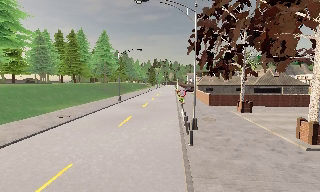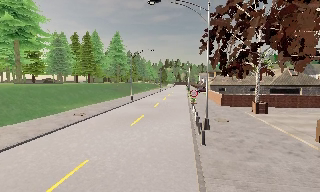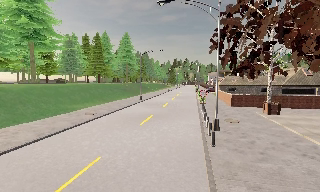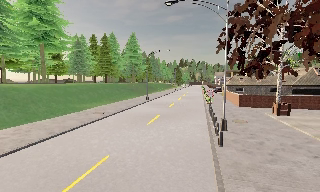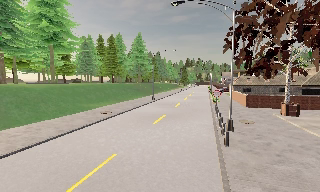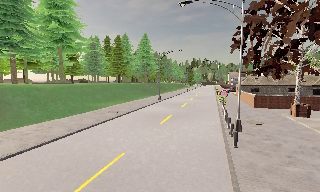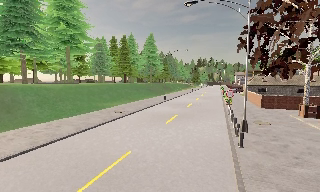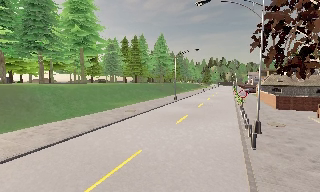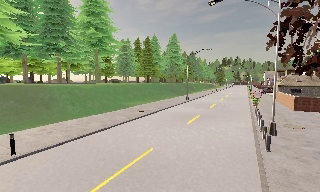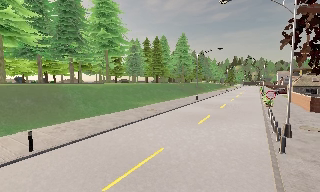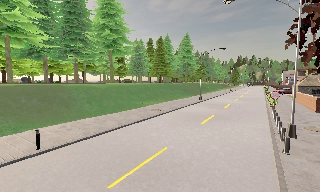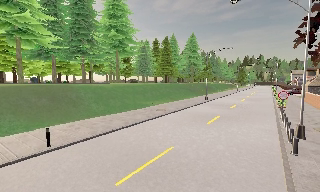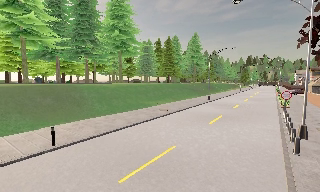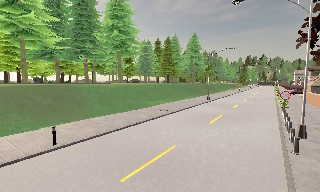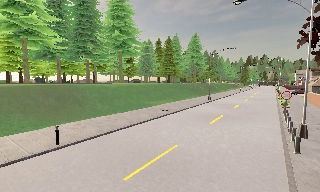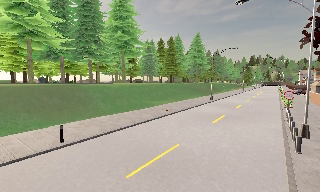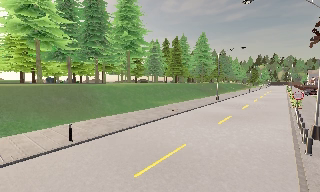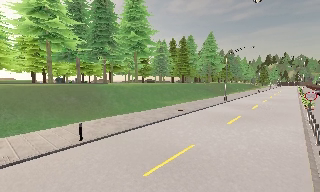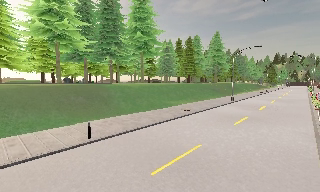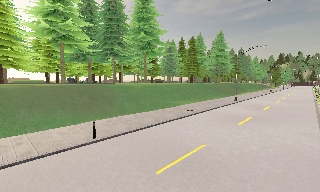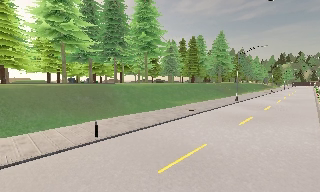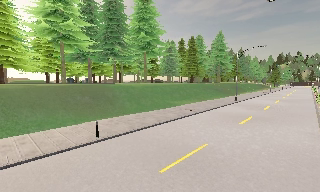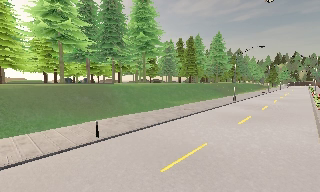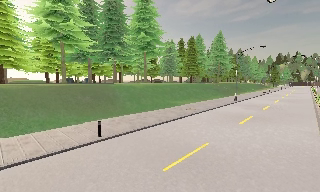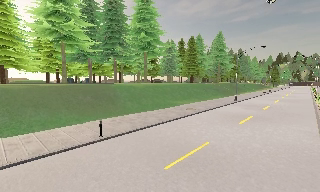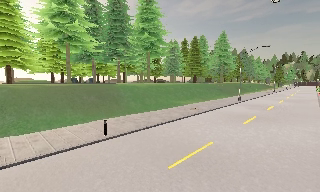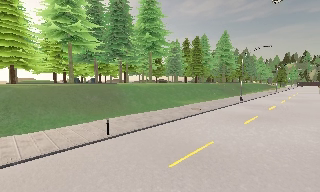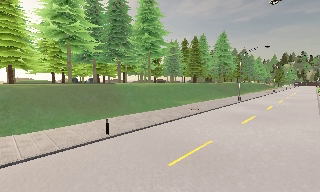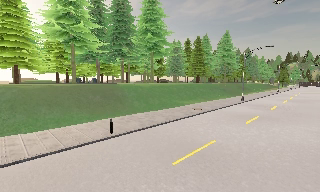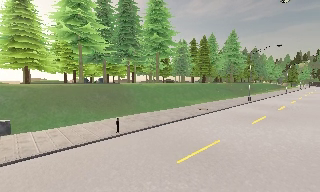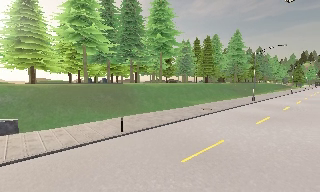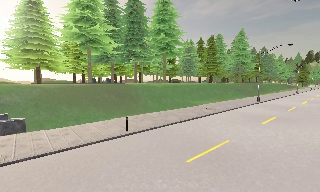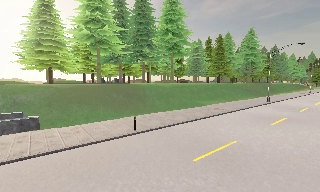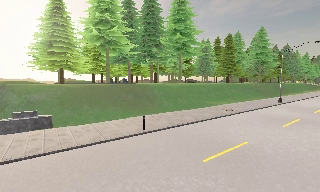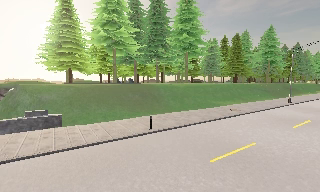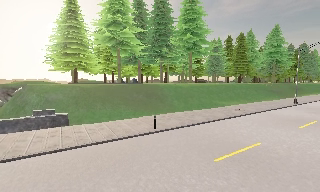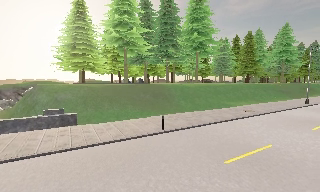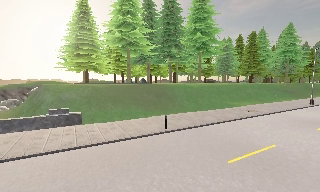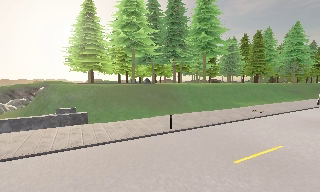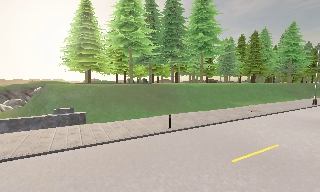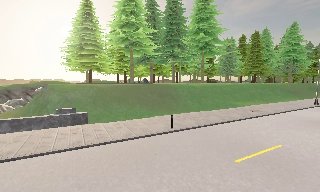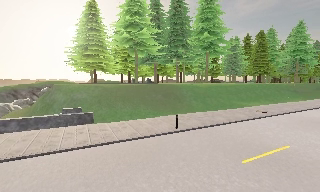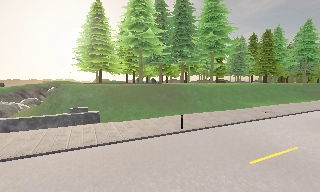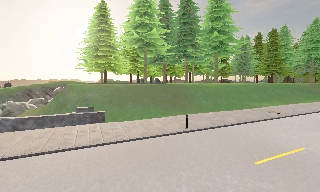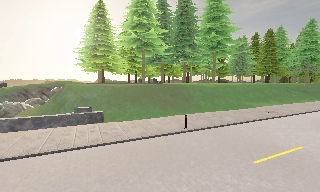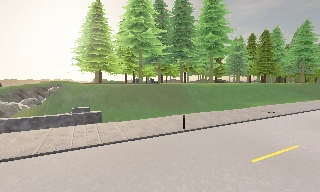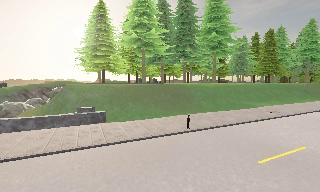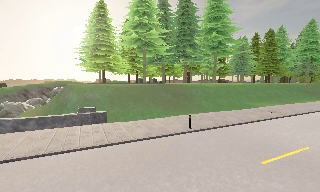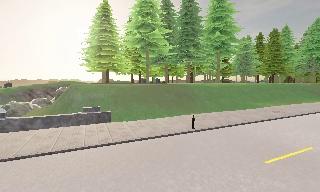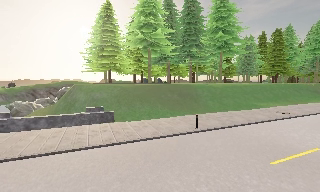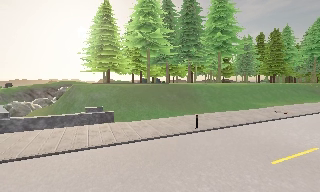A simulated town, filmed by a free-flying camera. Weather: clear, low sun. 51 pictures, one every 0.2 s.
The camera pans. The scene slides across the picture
to the right.
The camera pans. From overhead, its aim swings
counterclockwise.
0.0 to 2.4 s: The scene slides to the right, as the camera pans about 30 degrees to its left. It travels backward, about 1 m.
2.4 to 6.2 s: The camera pans to its left, which is counterclockwise from overhead, by about 15 degrees. It travels backward and to its left, about 1.5 m, so what stands in front gets smaller.
6.2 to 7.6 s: The camera pans to its left, which is counterclockwise from overhead, by about 15 degrees.
7.6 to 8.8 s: The camera shifts only a little, or ends up much as it began.
8.8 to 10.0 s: The camera travels to its left, about 0.5 m, so close, fixed things drift to the right.
The film runs backward here.
